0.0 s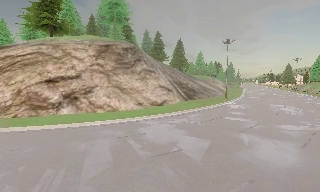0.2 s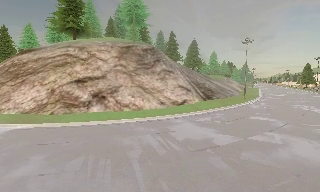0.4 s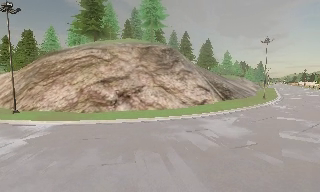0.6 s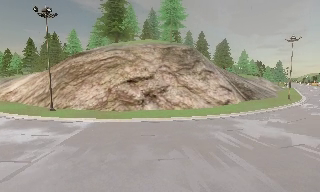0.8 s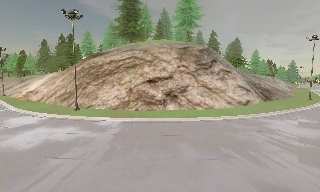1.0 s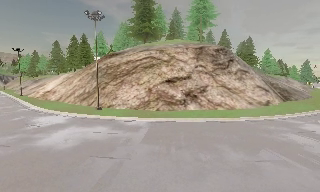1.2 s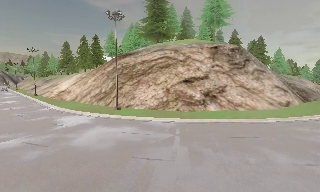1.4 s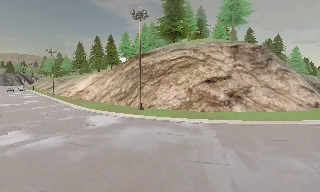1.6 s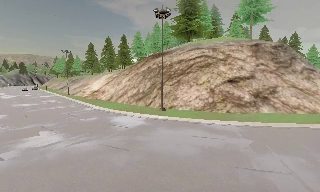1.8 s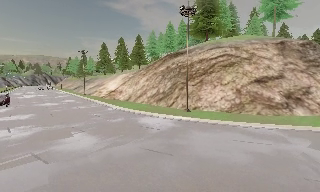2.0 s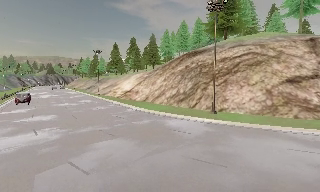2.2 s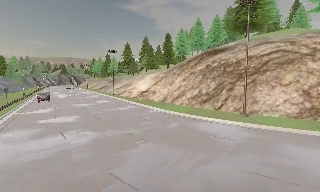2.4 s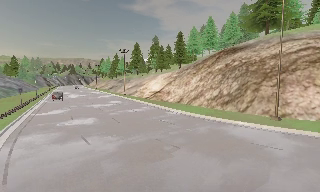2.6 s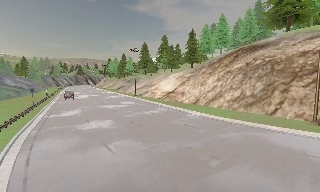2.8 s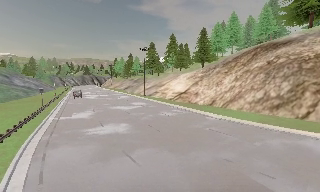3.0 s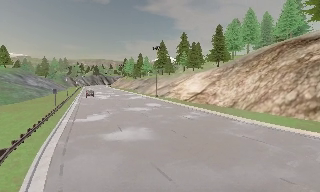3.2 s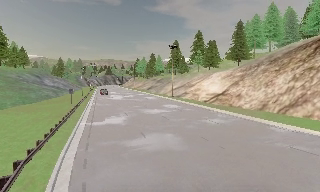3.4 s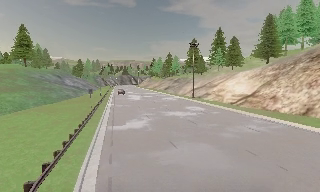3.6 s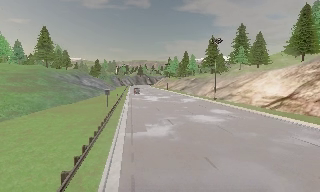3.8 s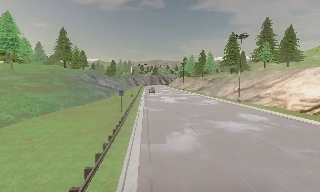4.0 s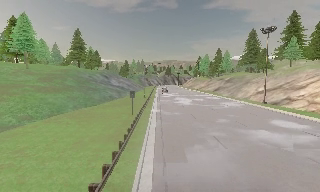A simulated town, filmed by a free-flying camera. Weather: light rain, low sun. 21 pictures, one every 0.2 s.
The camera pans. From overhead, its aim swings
counterclockwise.
The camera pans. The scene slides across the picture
to the right.
0.0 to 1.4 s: The camera pans to its left, which is counterclockwise from overhead, by about 20 degrees. It travels to its left, about 14 m, so close, fixed things drift to the right.
1.4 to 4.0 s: The camera pans to its left, which is counterclockwise from overhead, by about 45 degrees. It travels forward and to its left, about 25 m.
The film runs backward here.
